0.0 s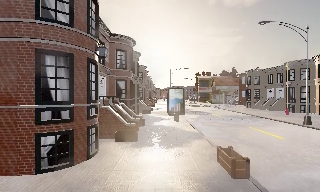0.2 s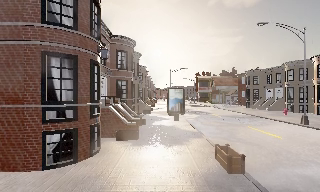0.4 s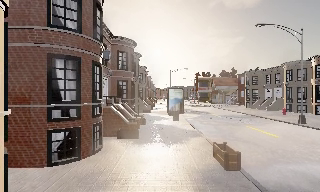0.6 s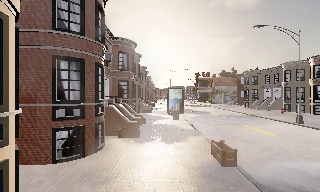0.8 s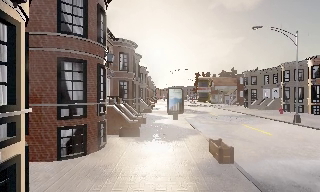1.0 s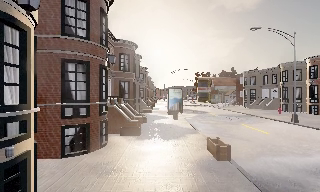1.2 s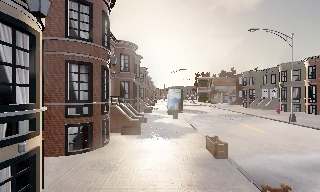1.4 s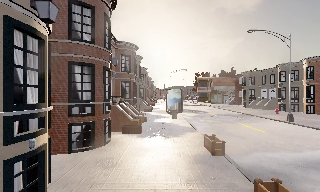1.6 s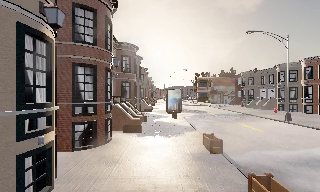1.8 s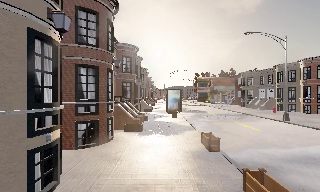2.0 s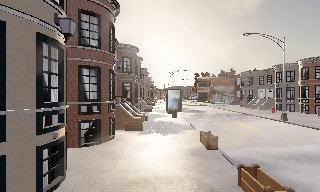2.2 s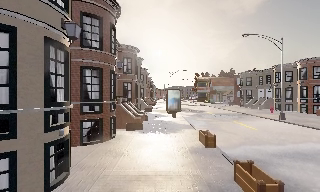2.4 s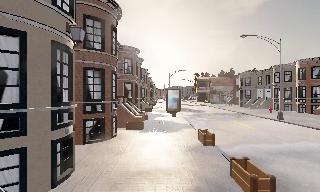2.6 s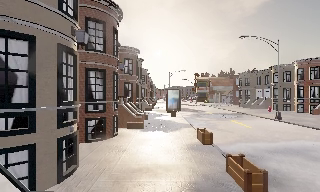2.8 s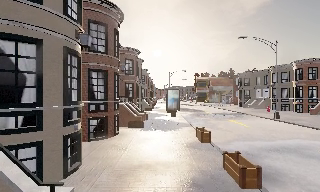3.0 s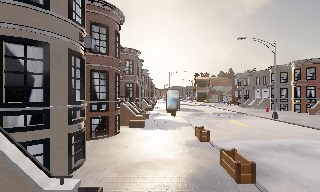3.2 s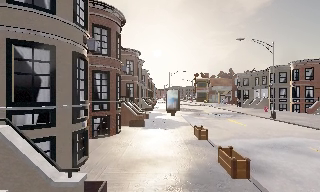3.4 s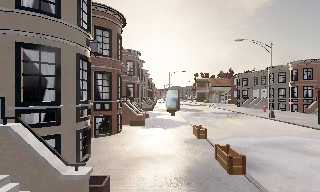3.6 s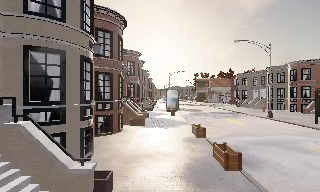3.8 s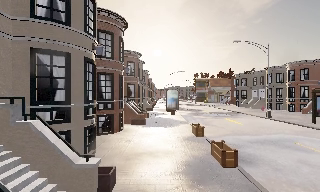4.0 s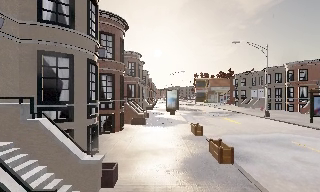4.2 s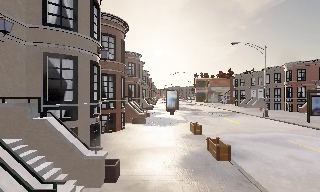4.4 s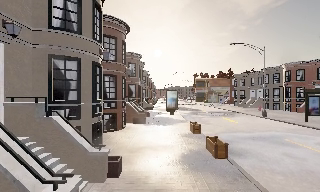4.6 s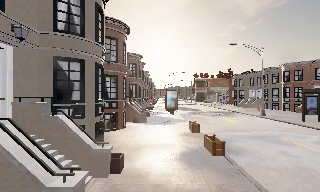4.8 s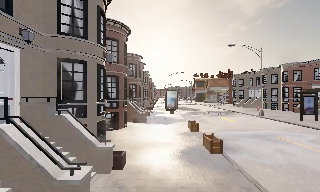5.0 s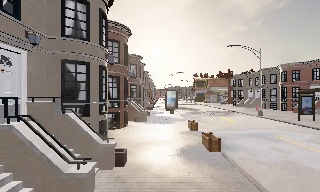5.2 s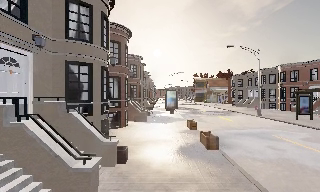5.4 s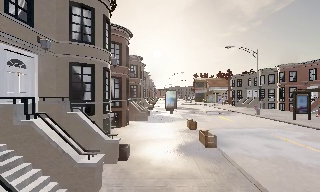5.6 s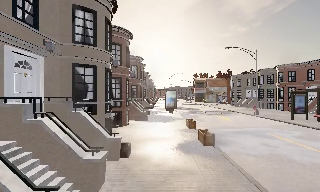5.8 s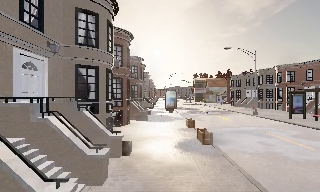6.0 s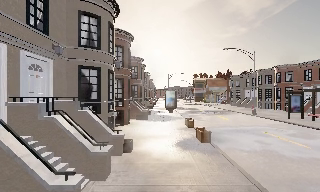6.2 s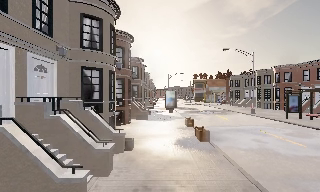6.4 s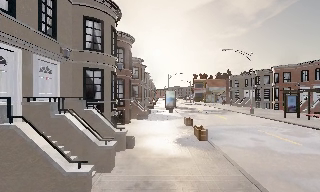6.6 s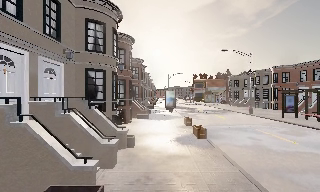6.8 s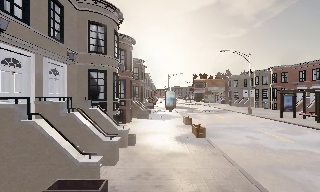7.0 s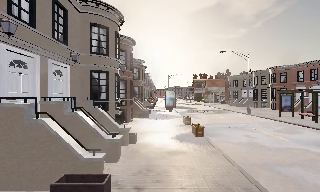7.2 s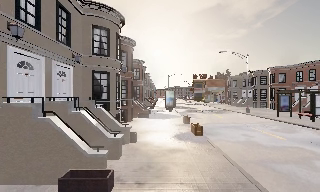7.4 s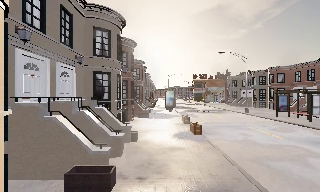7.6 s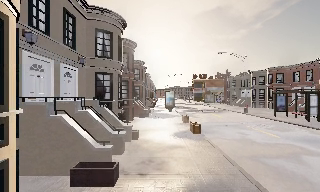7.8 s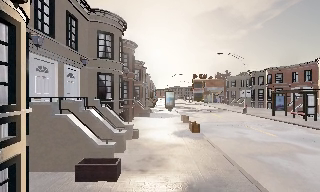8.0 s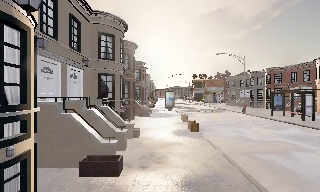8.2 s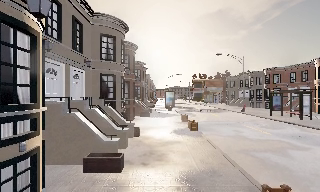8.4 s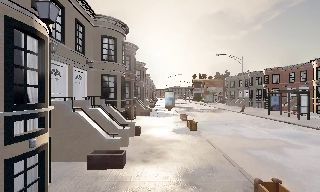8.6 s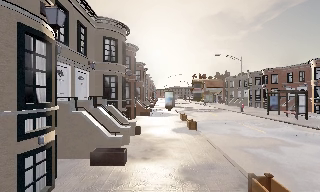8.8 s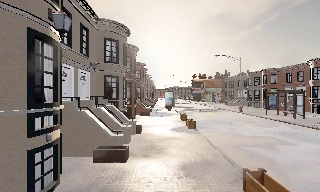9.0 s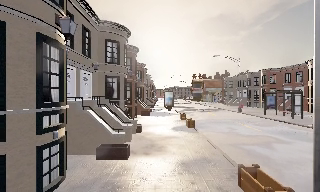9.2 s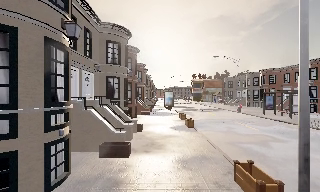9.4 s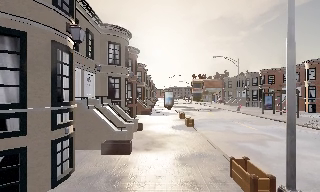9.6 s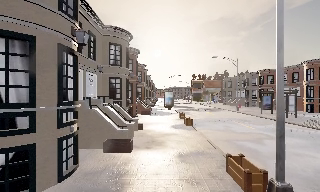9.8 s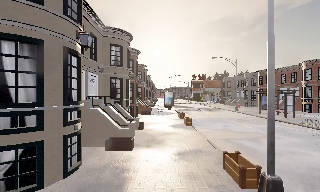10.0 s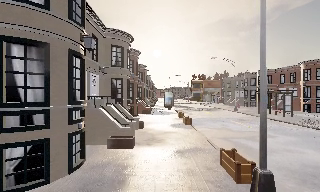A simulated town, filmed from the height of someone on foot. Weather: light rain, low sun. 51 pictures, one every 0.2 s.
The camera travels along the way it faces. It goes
backward.
0.0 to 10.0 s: The camera travels backward, about 11 m, so what stands in front gets smaller.
The film runs backward here.
